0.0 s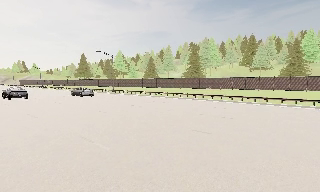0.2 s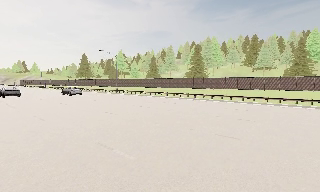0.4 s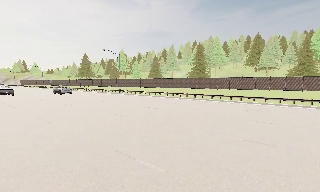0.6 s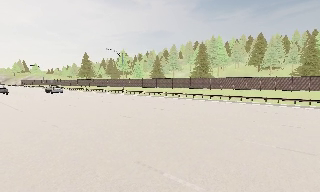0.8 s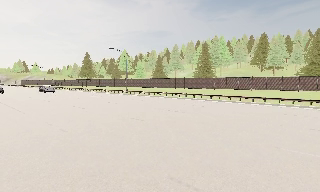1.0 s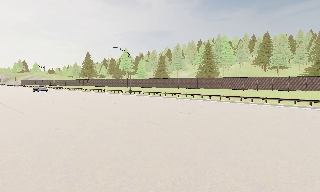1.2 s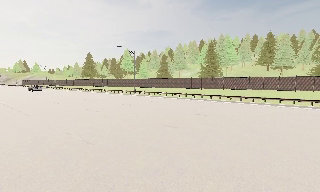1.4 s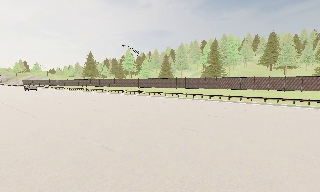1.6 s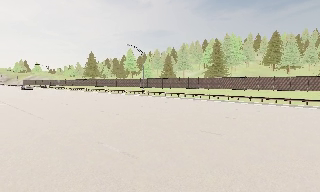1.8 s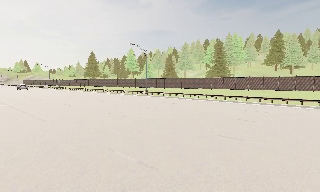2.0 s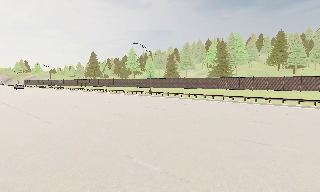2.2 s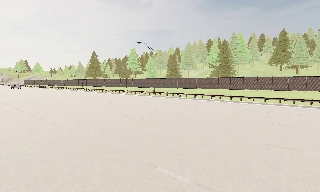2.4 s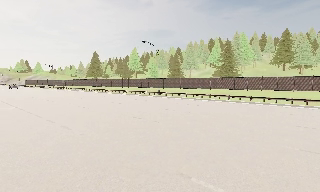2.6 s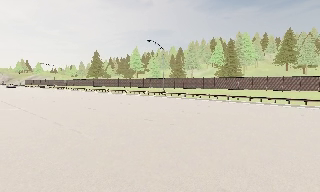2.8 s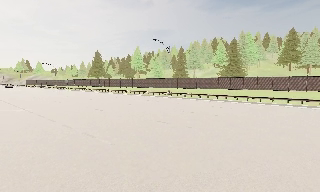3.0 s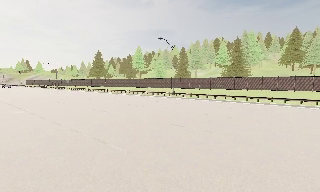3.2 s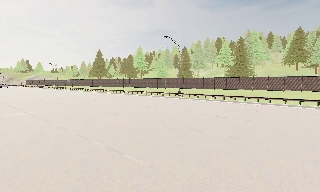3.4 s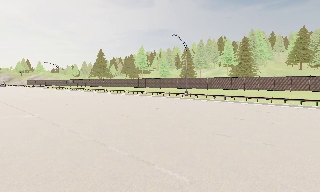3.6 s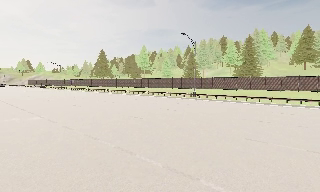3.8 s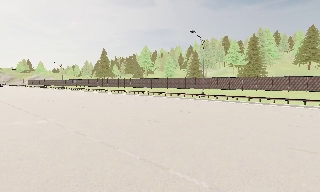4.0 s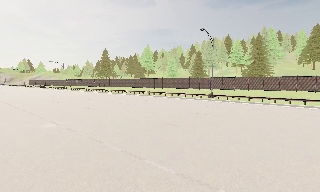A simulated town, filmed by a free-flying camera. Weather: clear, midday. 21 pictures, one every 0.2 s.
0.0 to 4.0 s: The camera travels to its left and forward, about 20 m, so close, fixed things drift to the right.
The film runs forward here.
